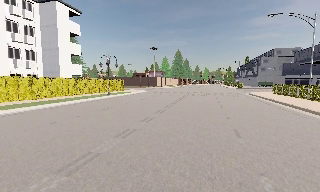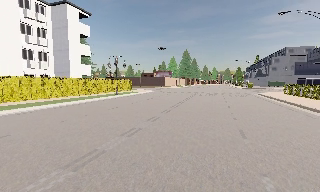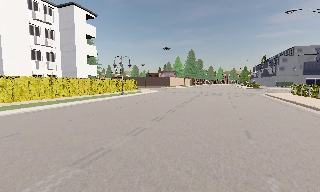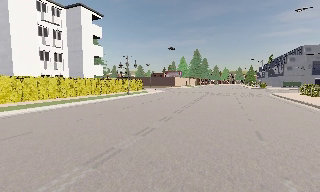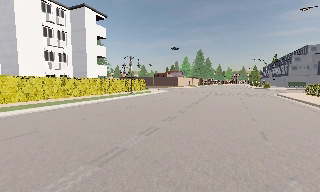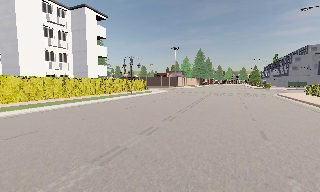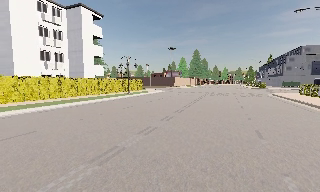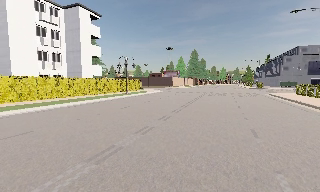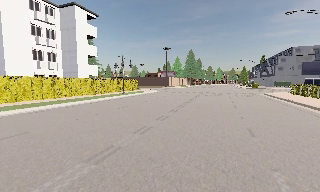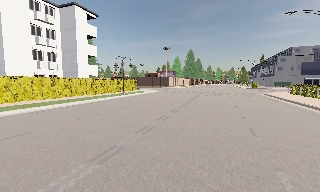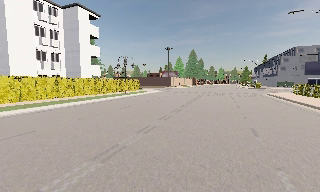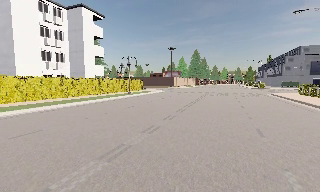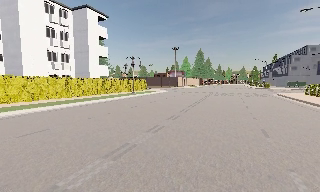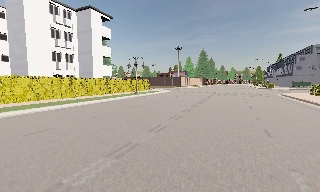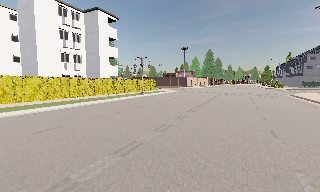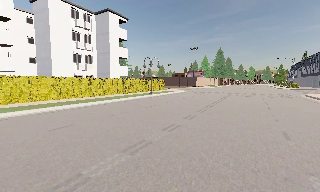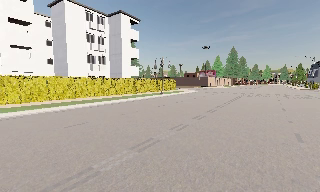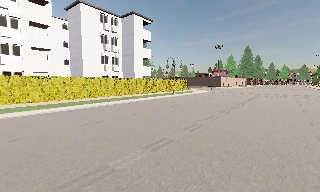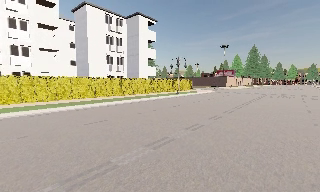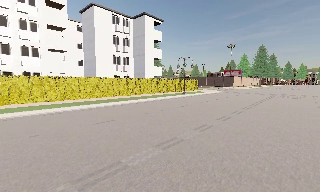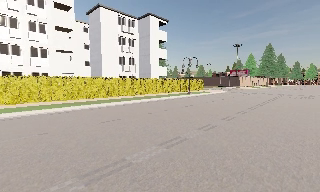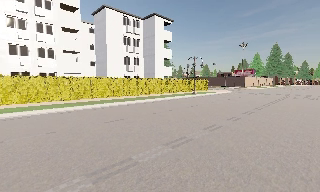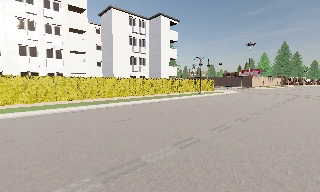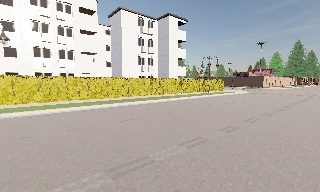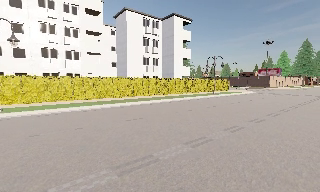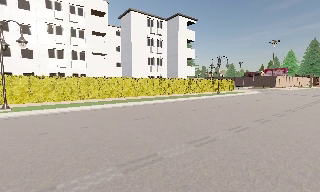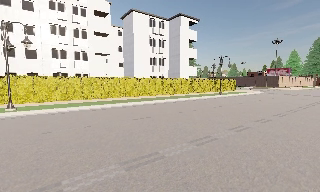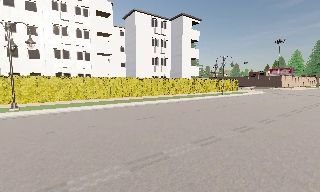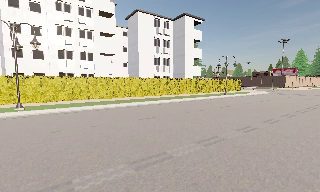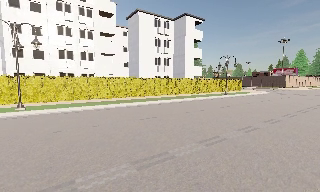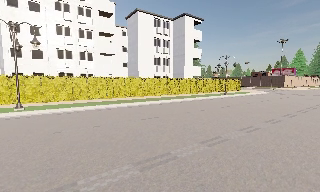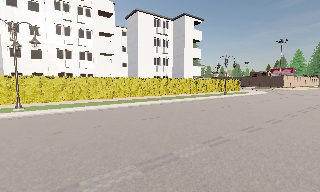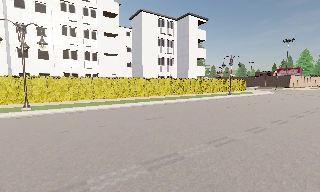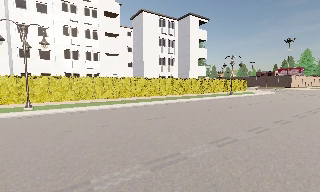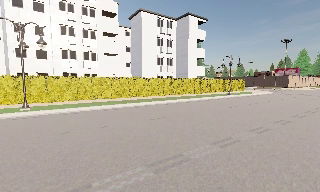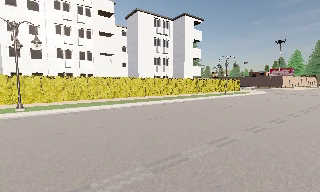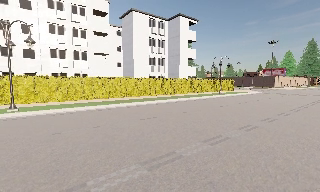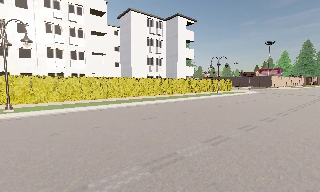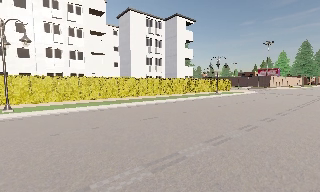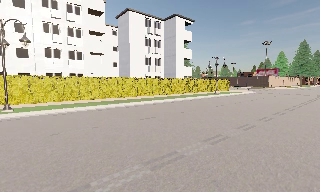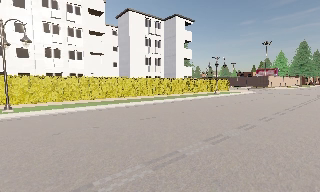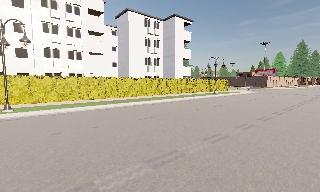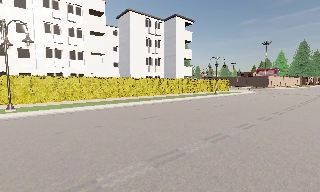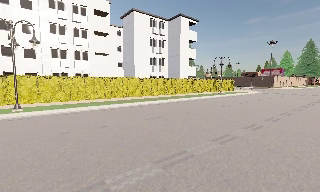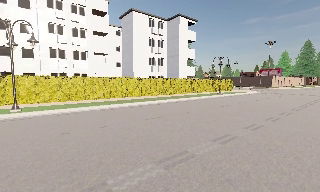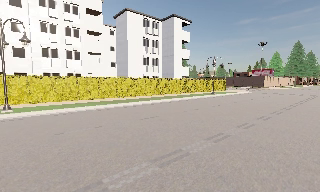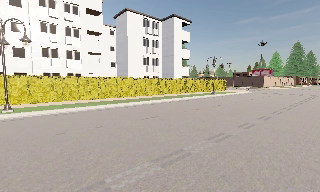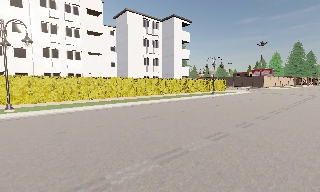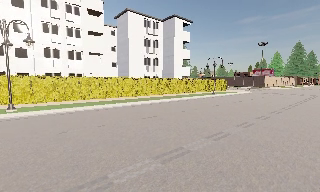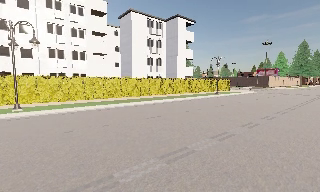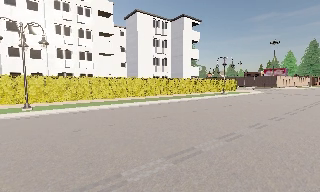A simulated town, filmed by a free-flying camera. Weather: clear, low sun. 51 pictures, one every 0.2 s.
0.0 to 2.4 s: The camera shifts only a little, or ends up much as it began.
2.4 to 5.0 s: The scene slides to the right, as the camera pans about 30 degrees to its left. It travels backward, about 0.5 m, so what stands in front gets smaller.
5.0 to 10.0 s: The camera travels to its left, about 1 m, so close, fixed things drift to the right.
The film runs backward here.
